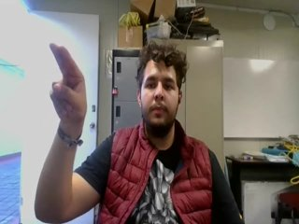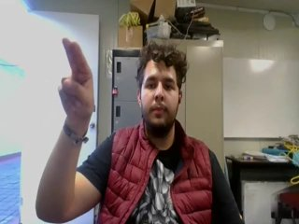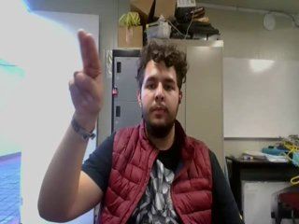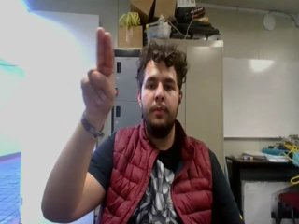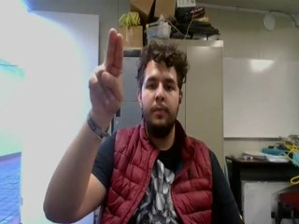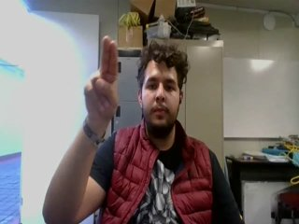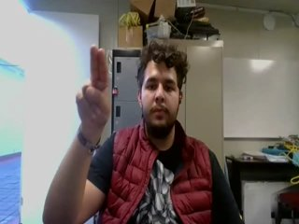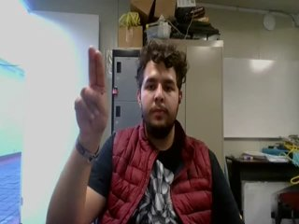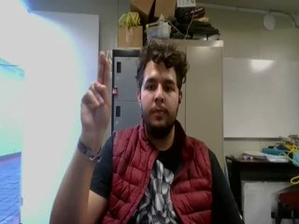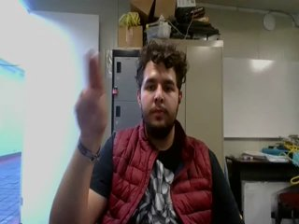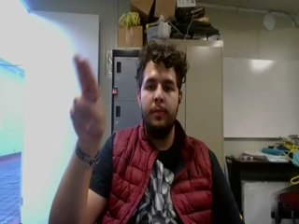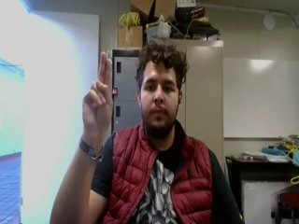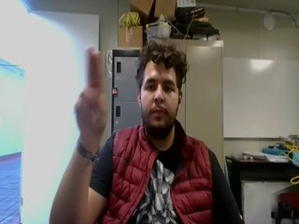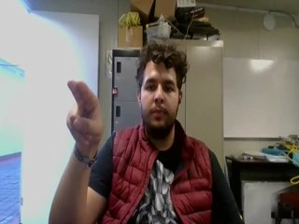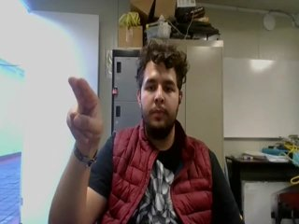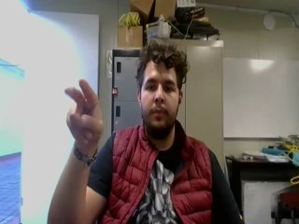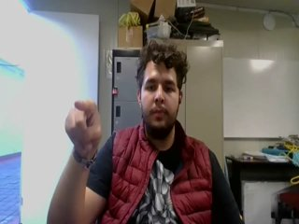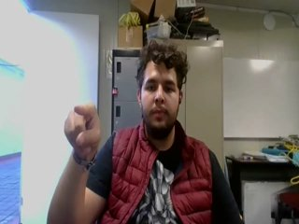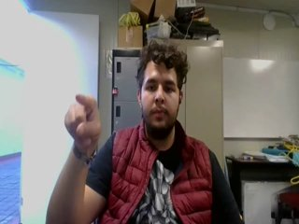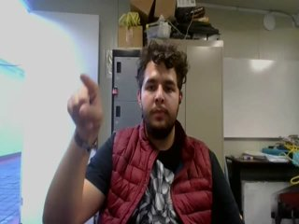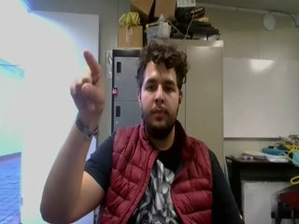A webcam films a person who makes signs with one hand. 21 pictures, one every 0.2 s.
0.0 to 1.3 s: Pointing with two fingers.
1.4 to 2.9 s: Double click with two fingers.
3.0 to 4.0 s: Pointing with one finger.
